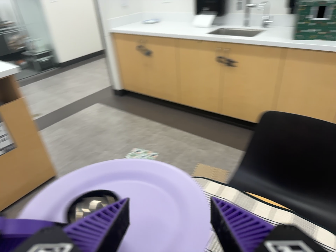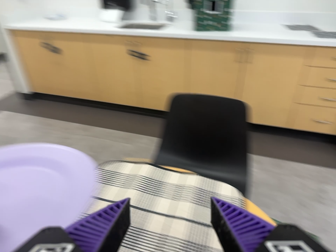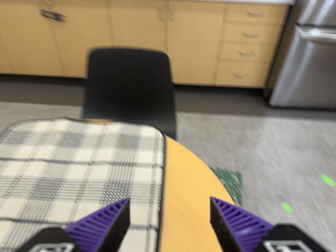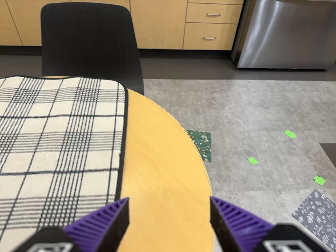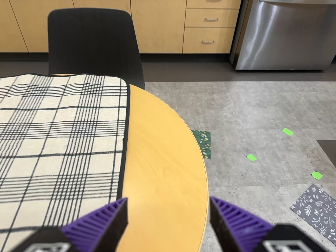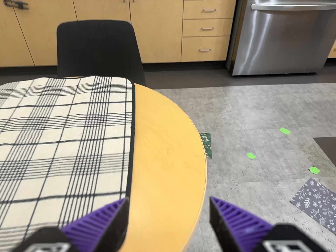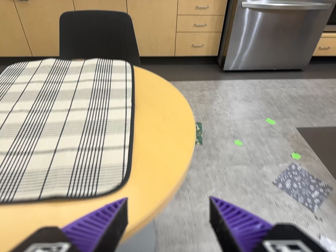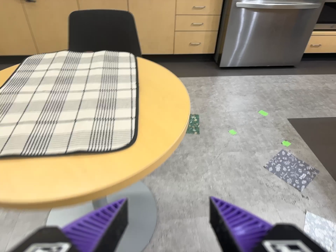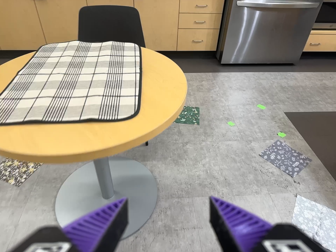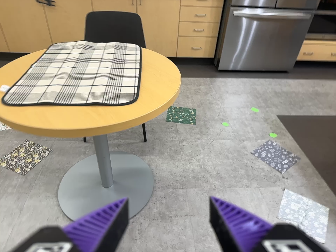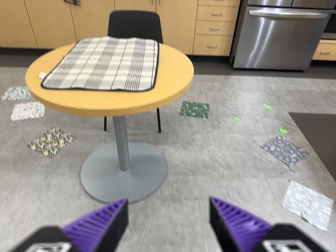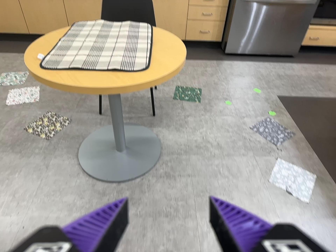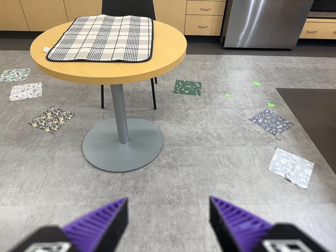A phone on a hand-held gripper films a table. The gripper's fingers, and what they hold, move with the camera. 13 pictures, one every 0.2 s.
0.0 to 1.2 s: The camera pans to its right by about 40 degrees. It travels toward the bottom of its view, backward and to its right, about 50 cm, so close, fixed things drift upward. Its aim tips toward the bottom of its view by about 10 degrees, and the scene shifts upward. It rolls about its line of sight by about 20 degrees, and the scene rotates counterclockwise.
1.2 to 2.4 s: The camera travels backward and toward the bottom of its view, about 70 cm, so what stands in front gets smaller.
The film runs backward here.
